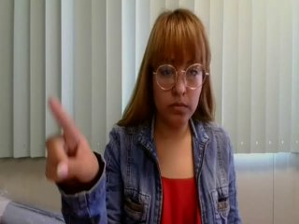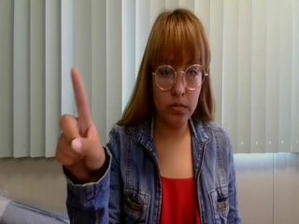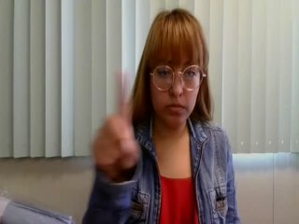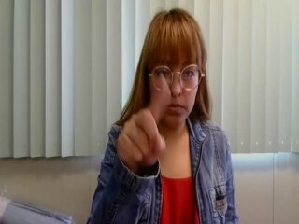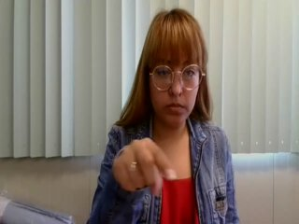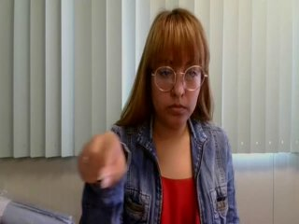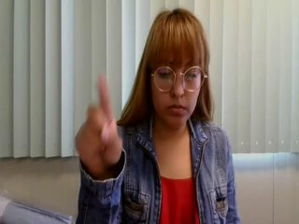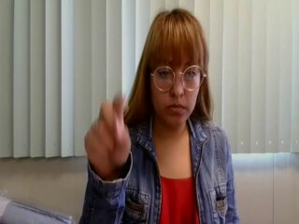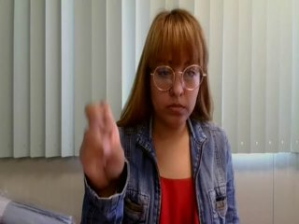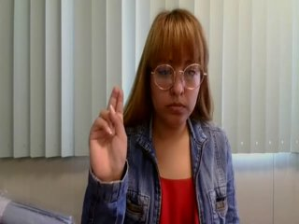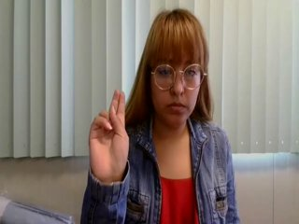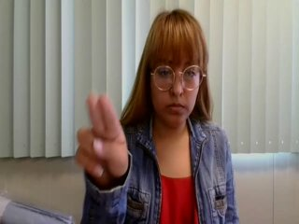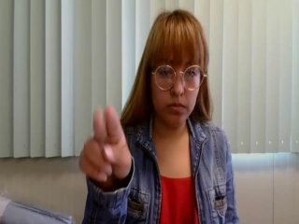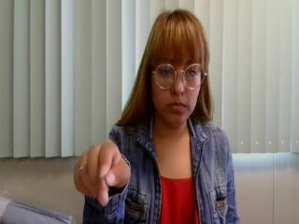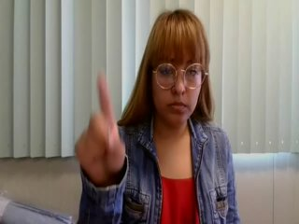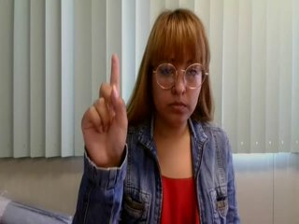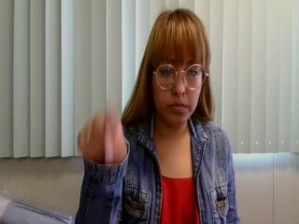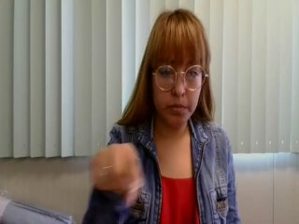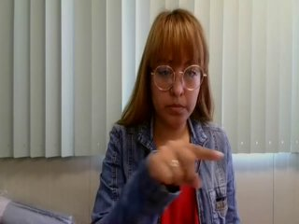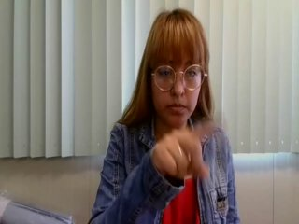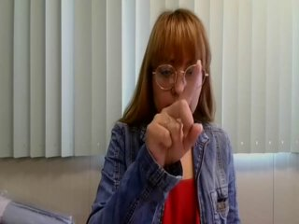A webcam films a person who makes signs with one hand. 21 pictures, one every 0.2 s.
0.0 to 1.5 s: Pointing with one finger.
1.6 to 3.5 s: Click with two fingers.
3.6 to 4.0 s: Pointing with one finger.
